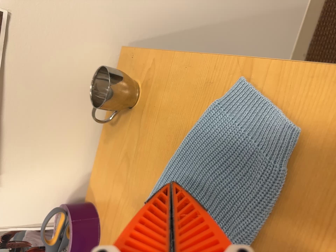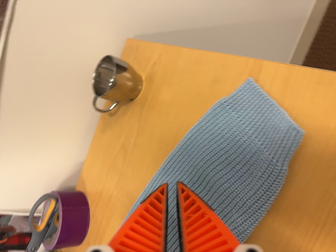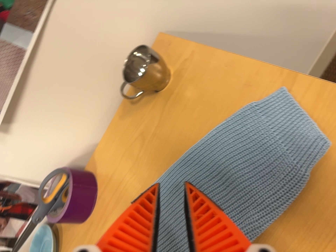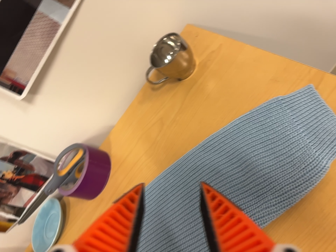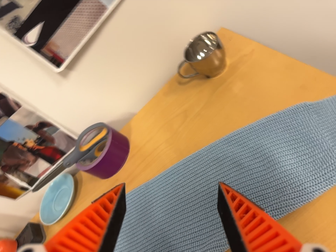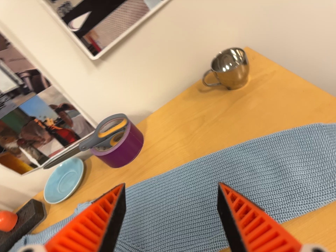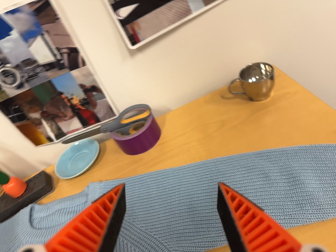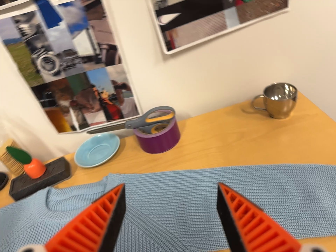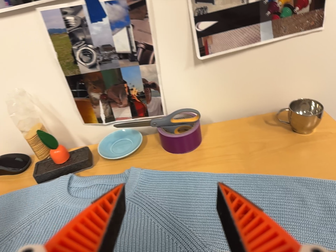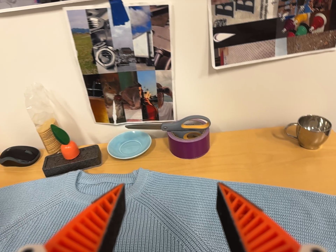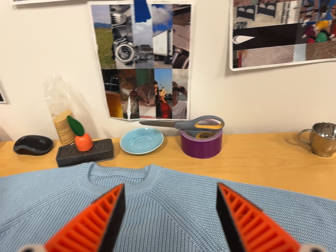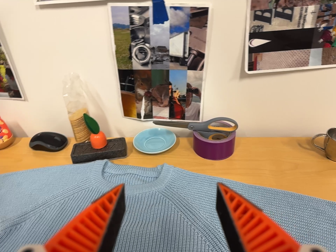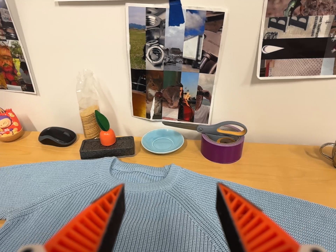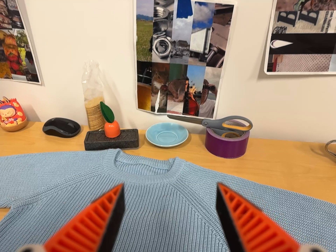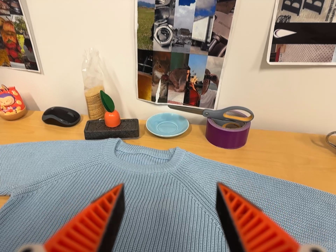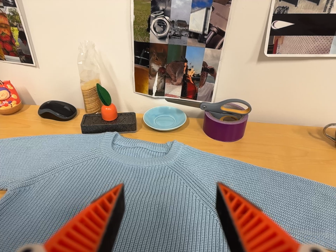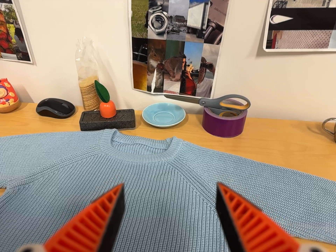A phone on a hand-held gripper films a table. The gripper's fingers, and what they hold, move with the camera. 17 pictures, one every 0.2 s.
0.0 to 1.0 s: The camera travels to its left, toward the bottom of its view and backward, about 20 cm, so close, fixed things drift to the right. It rolls about its line of sight by about 40 degrees, and the scene rotates clockwise.
1.0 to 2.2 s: The camera travels to its left and backward, about 22 cm, so close, fixed things drift to the right. Its aim tips toward the top of its view by about 10 degrees. It rolls about its line of sight by about 35 degrees, and the scene rotates clockwise.
2.2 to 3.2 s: The camera shifts only a little, or ends up much as it began.
The film runs forward here.
